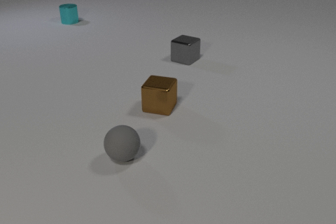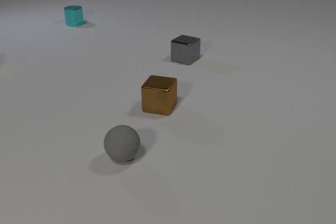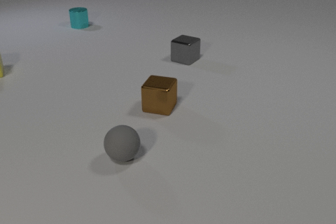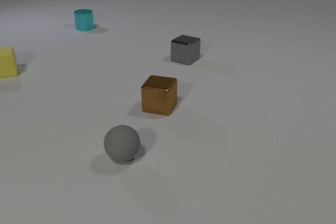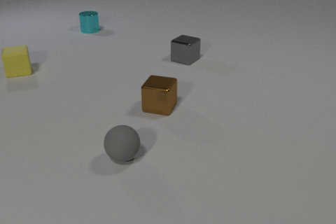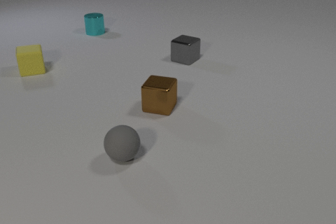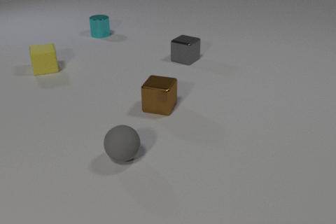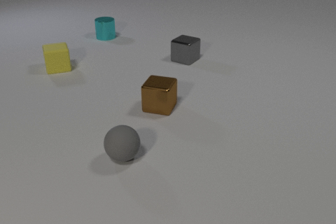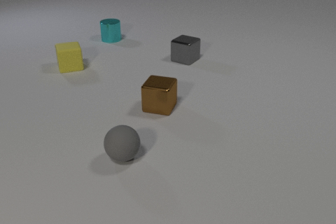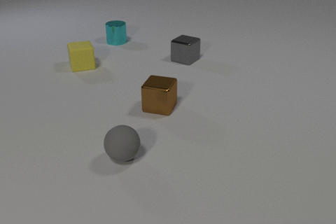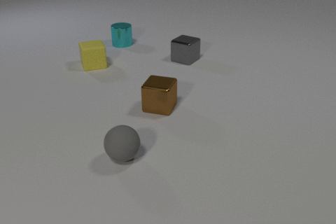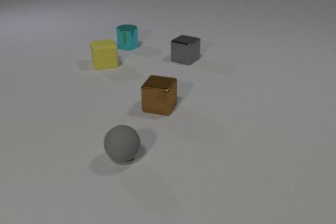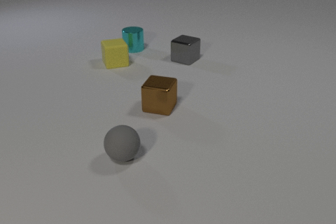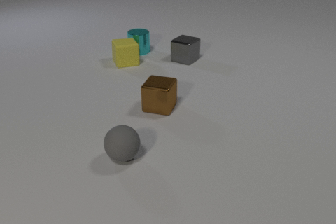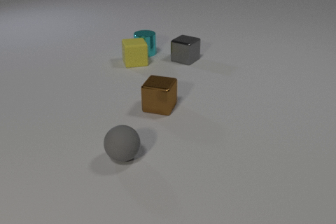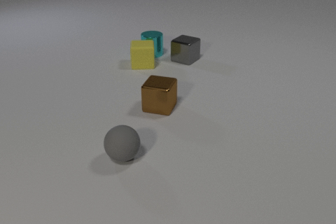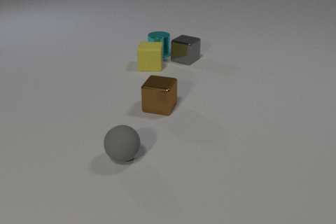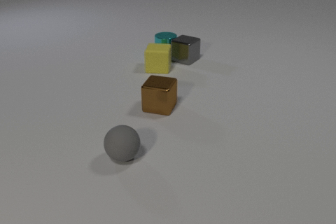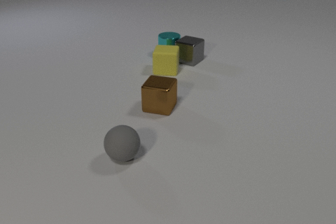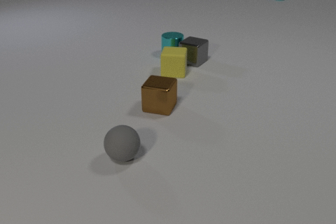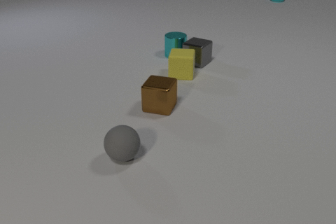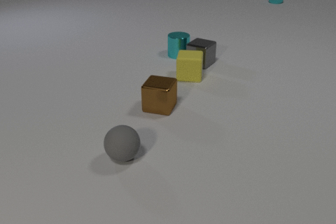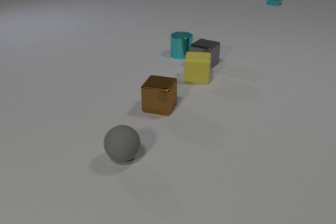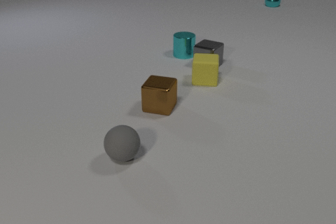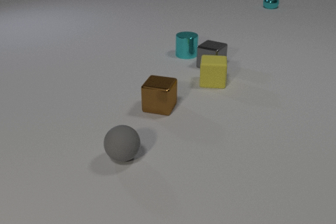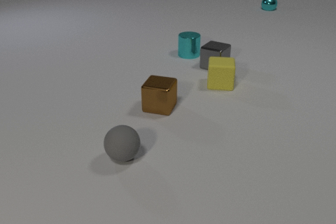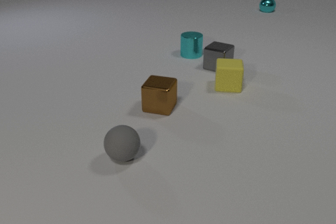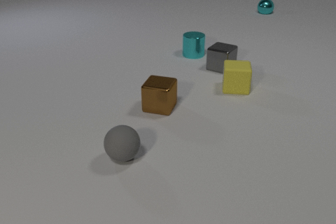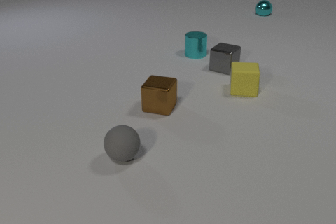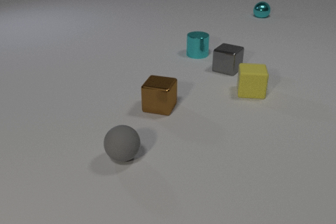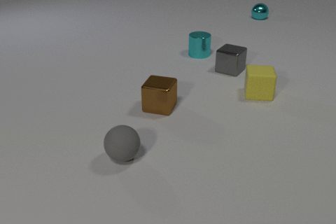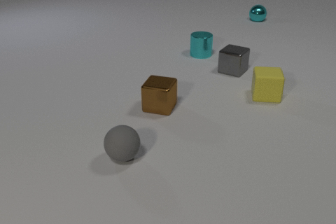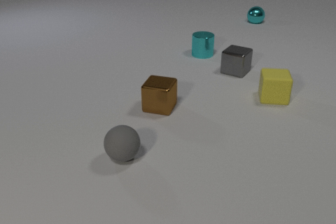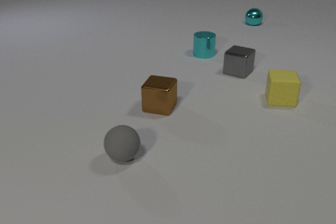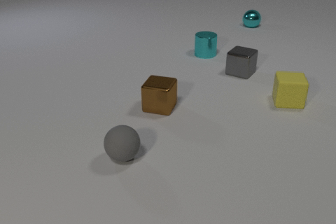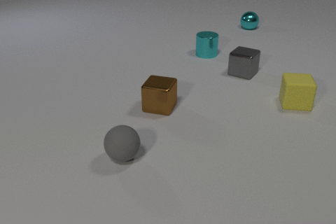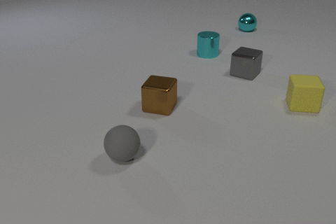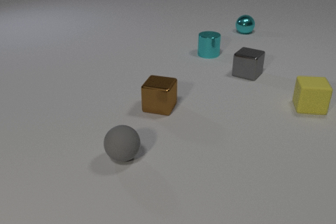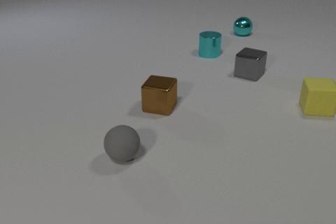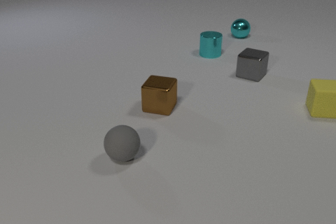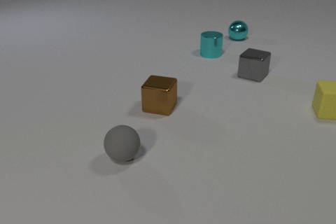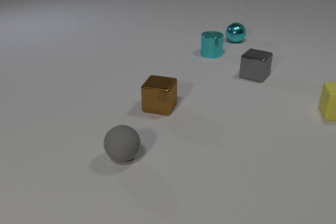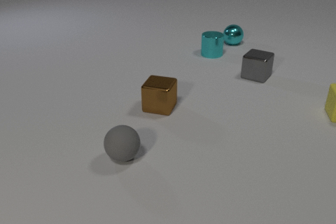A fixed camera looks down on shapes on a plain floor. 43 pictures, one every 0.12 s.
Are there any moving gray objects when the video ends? yes.
What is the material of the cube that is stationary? metal.
How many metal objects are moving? 3.
0.00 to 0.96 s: The yellow rubber cube comes in at the left edge, slides to the right. The cyan metal cylinder slides toward the camera and to the right.
0.96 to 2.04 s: The yellow rubber cube slides to the right, spins clockwise seen from above by about 30 degrees, its near face sliding to the left. The cyan metal cylinder slides to the right and toward the camera. The yellow rubber cube and the cyan metal cylinder collide. The cyan metal cylinder and the gray metal cube collide.
2.04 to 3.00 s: The yellow rubber cube slides to the right and toward the camera. The cyan metal cylinder slides to the right. The gray metal cube slides to the right and toward the camera. The cyan metal sphere comes in at the top edge, rolls toward the camera.
3.00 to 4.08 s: The yellow rubber cube slides to the right. The cyan metal cylinder slides to the right. The gray metal cube slides to the right and toward the camera. The cyan metal sphere rolls toward the camera.
4.08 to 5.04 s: The yellow rubber cube slides to the right. The cyan metal cylinder slides to the right. The gray metal cube slides to the right. The cyan metal sphere rolls toward the camera.
